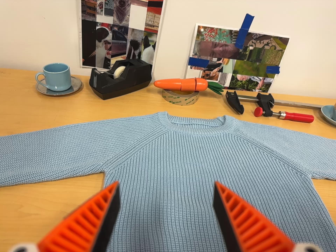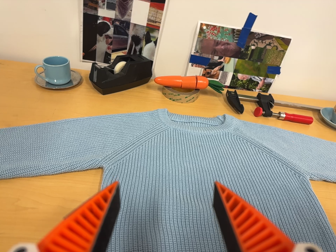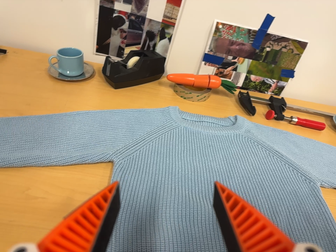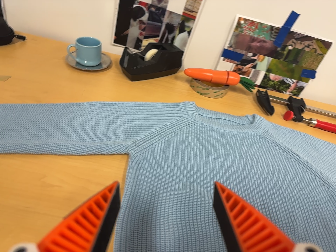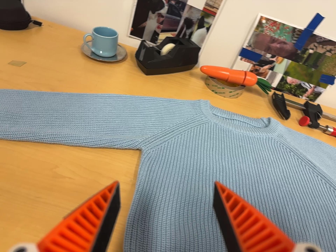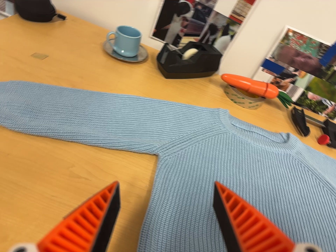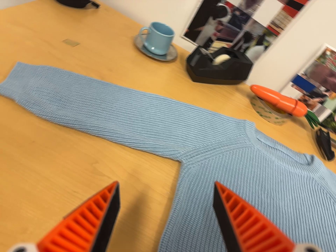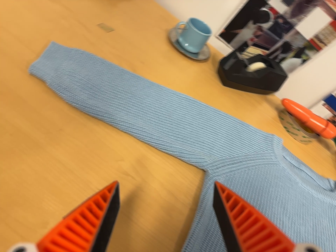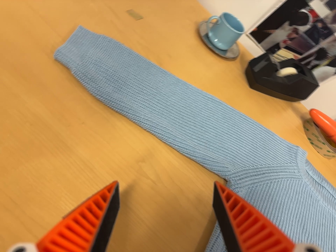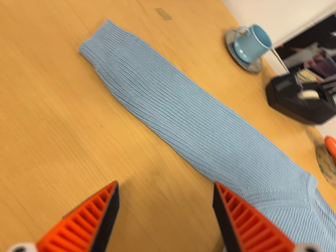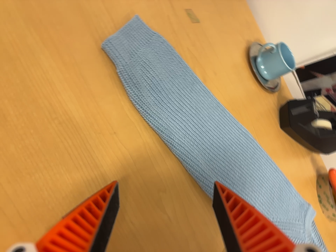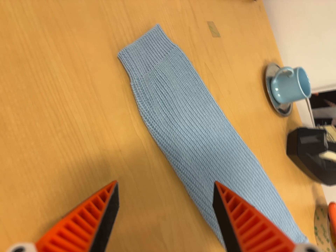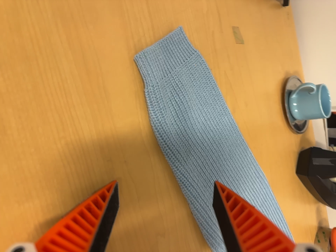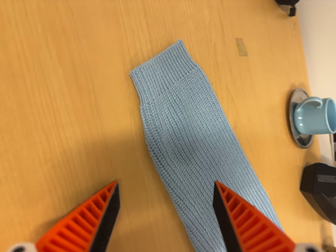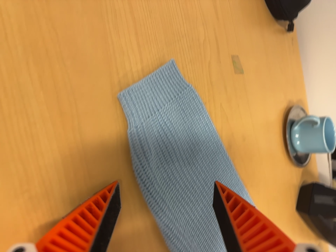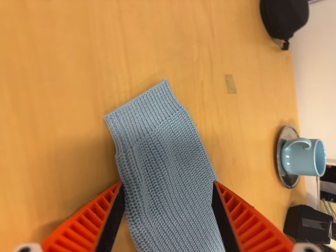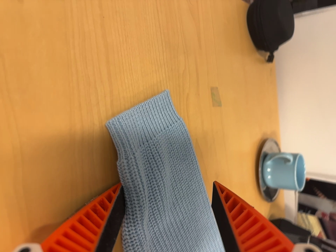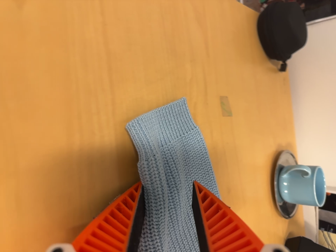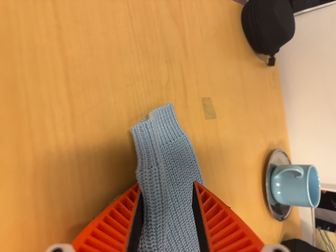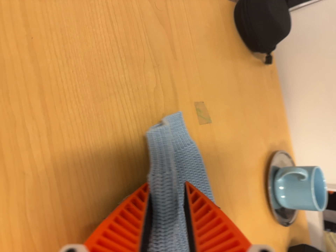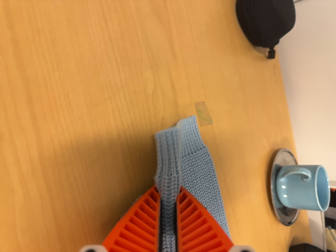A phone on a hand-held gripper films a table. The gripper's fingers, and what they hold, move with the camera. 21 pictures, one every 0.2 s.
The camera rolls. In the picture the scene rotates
clockwise.
0.0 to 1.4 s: The camera travels to its left and forward, about 18 cm, so close, fixed things drift to the right. It rolls about its line of sight by about 35 degrees, and the scene rotates clockwise.
1.4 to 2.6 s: The camera travels toward the top of its view, forward and to its left, about 20 cm. It rolls about its line of sight by about 40 degrees, and the scene rotates clockwise.
2.6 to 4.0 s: The camera travels forward, toward the top of its view and to its right, about 14 cm, so what stands in front looms larger.
The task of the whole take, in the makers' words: left arm across.
The film runs forward here.
